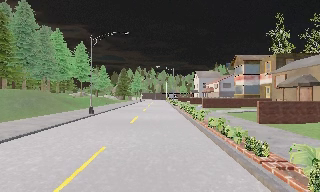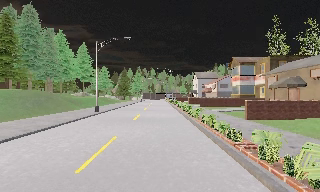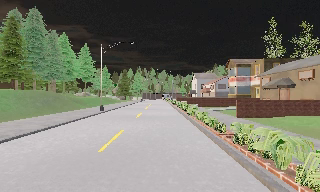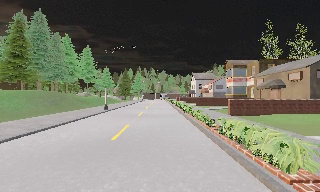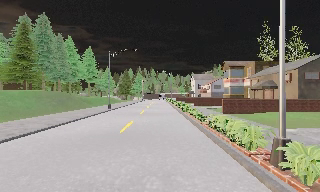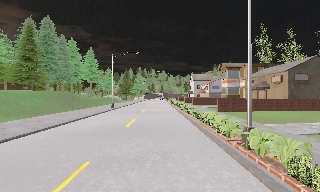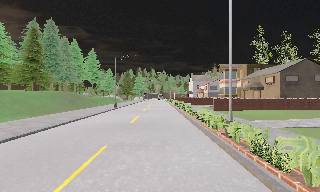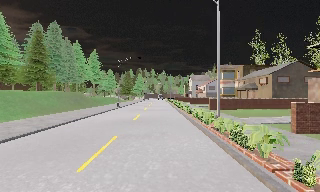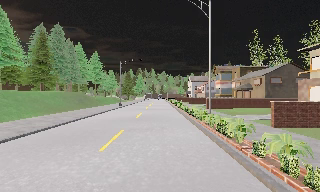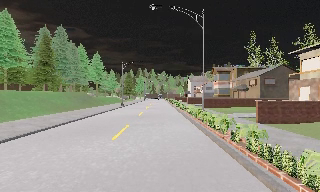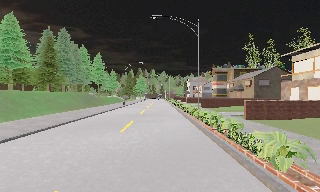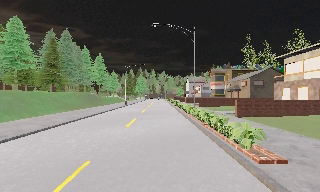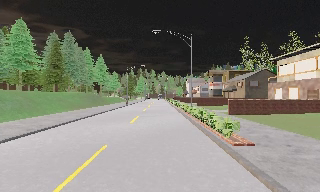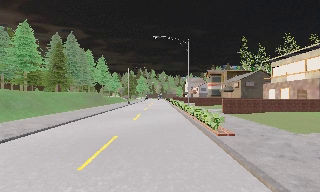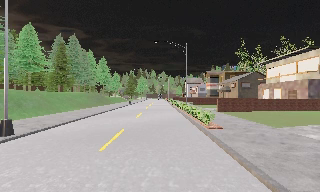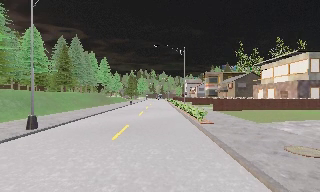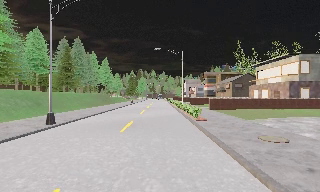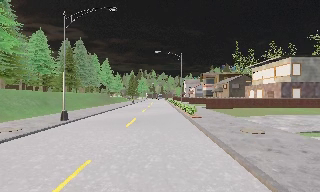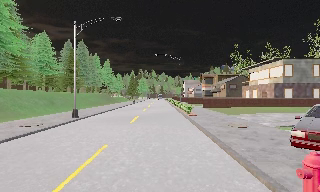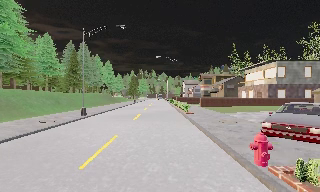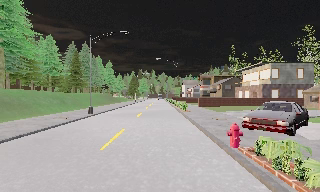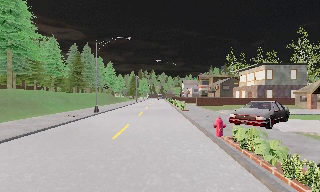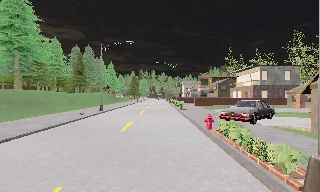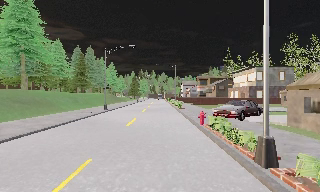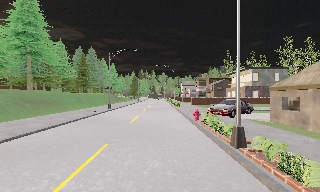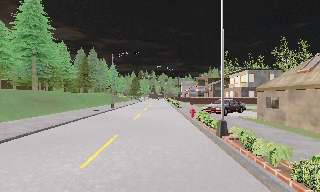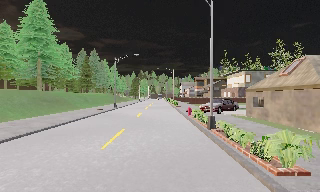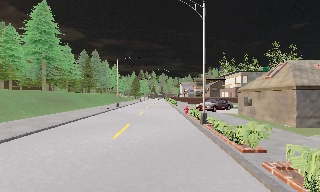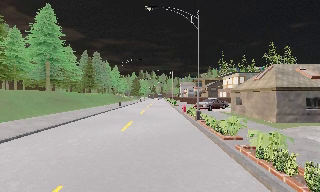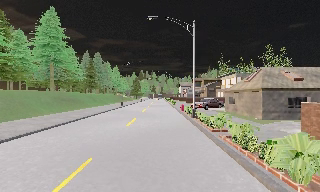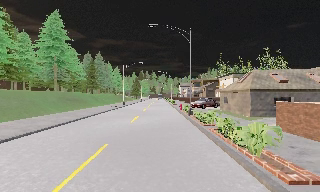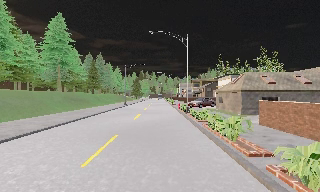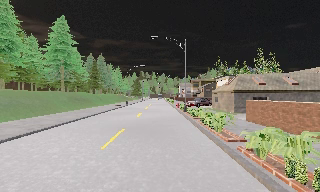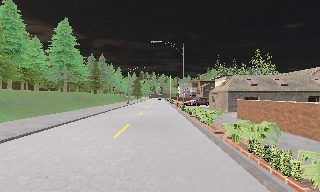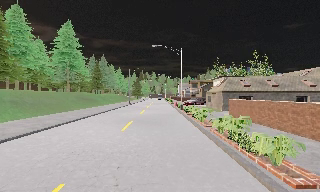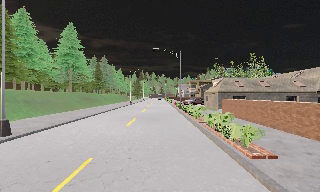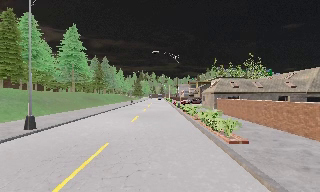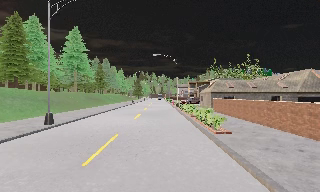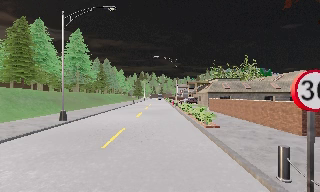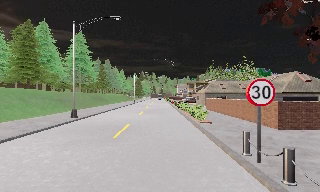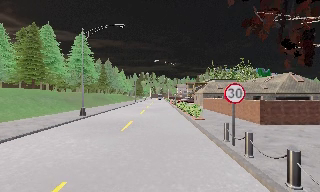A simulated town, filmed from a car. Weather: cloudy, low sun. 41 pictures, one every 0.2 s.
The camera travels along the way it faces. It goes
backward.
0.0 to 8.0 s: The camera travels backward, about 55 m, so what stands in front gets smaller.
The film runs backward here.
